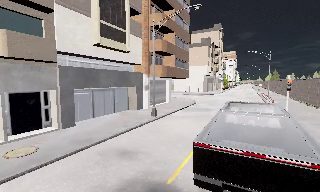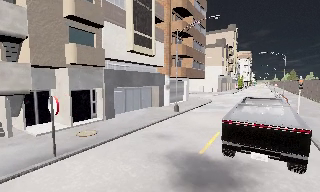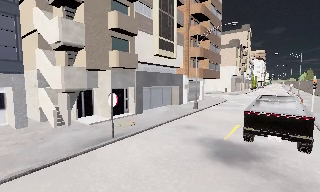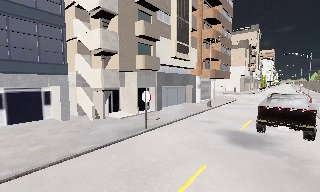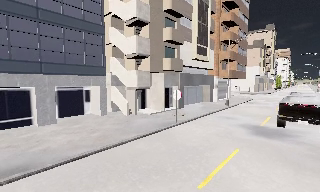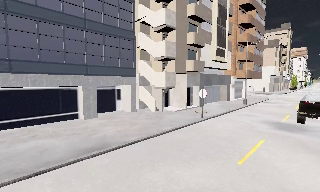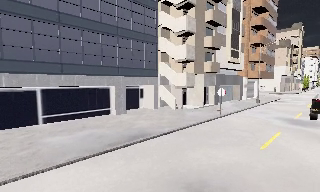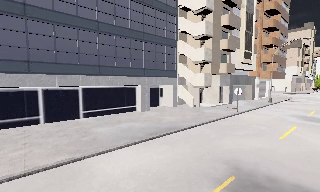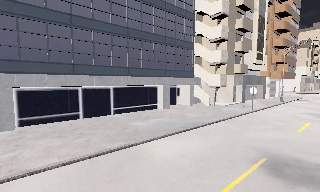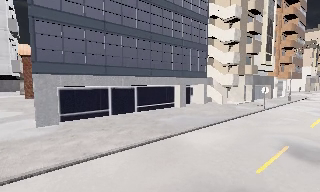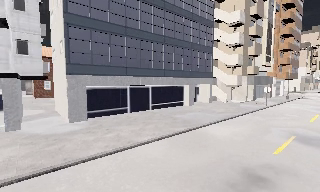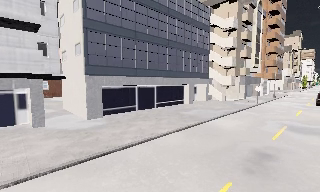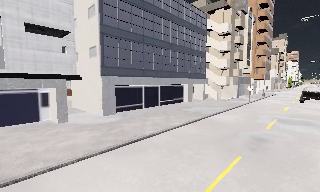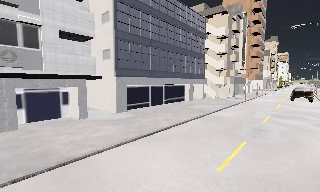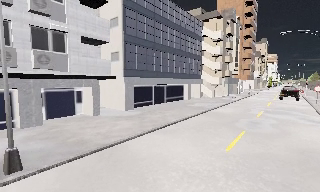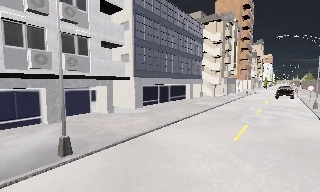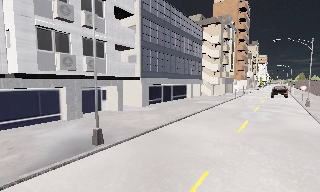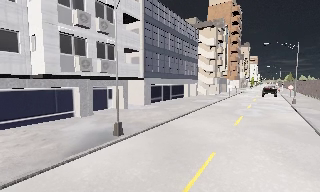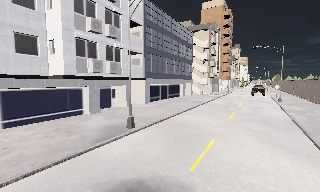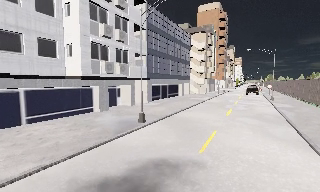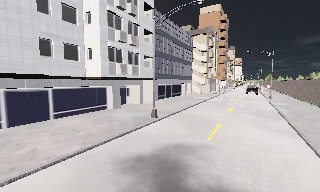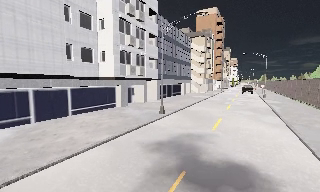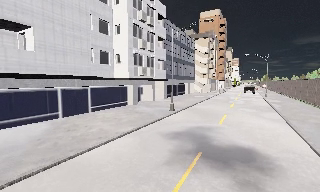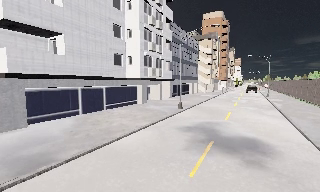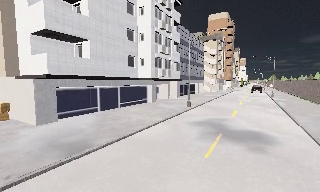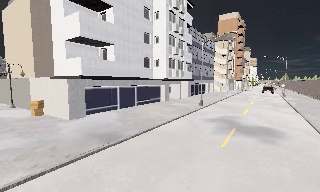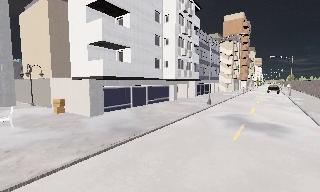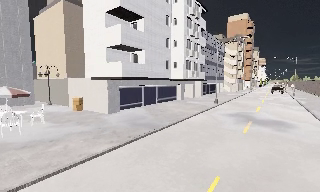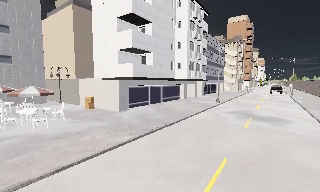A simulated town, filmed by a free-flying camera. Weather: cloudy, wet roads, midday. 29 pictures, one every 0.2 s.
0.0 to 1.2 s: The scene slides to the right, as the camera pans about 20 degrees to its left. It travels backward and to its left, about 12 m, so what stands in front gets smaller.
1.2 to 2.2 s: The camera travels to its left and backward, about 10 m, so close, fixed things drift to the right.
2.2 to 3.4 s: The camera pans to its right, which is clockwise from overhead, by about 15 degrees. It travels backward and to its left, about 10 m, so what stands in front gets smaller.
3.4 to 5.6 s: The camera travels backward and to its left, about 16 m, so what stands in front gets smaller.
The film runs backward here.
